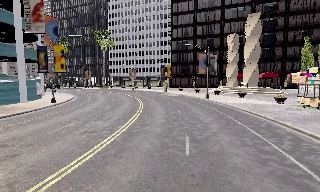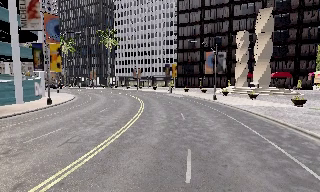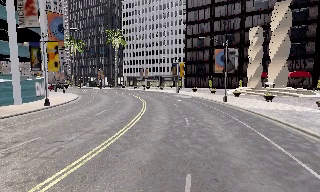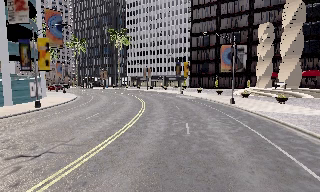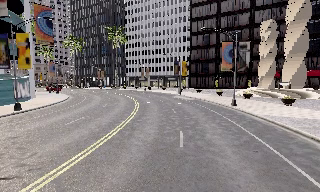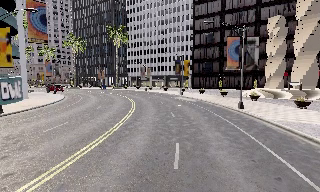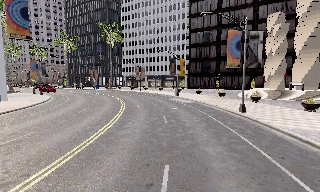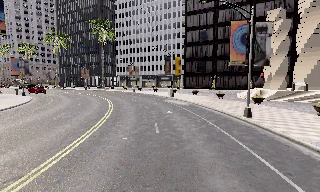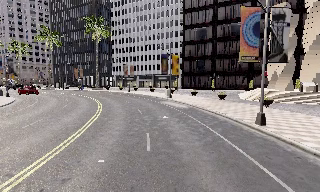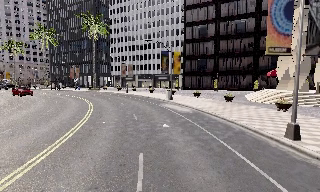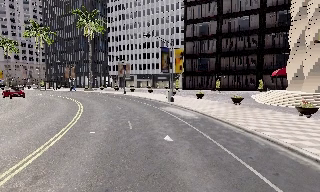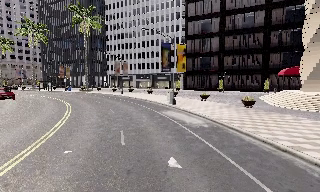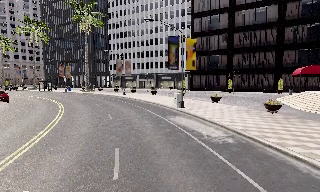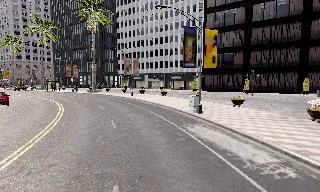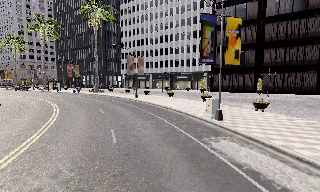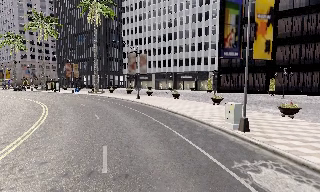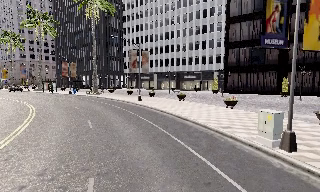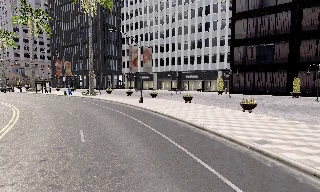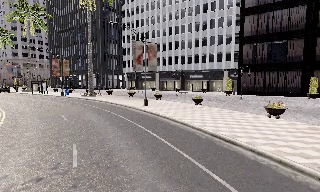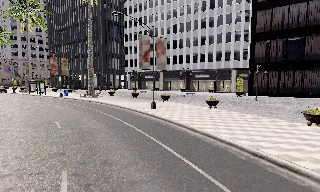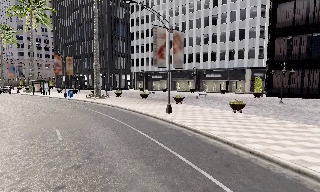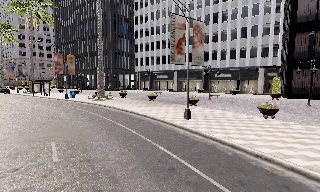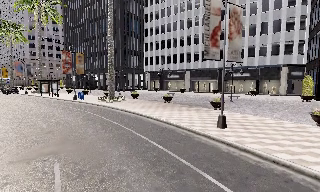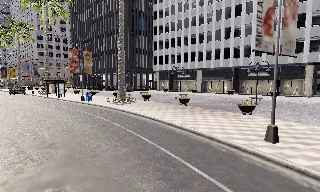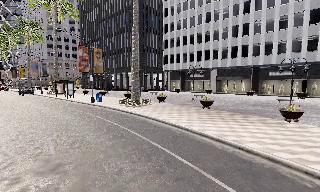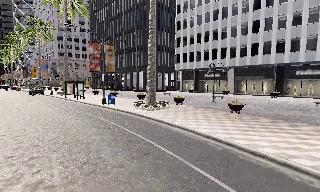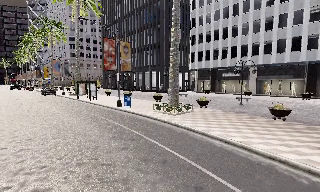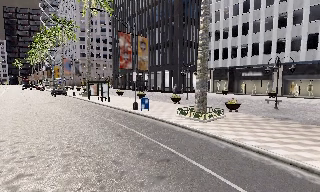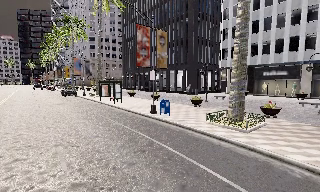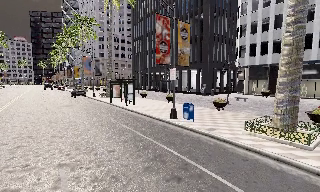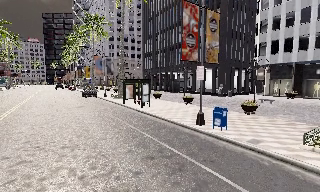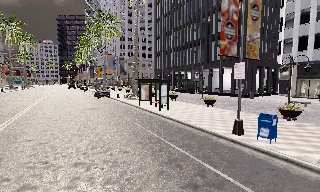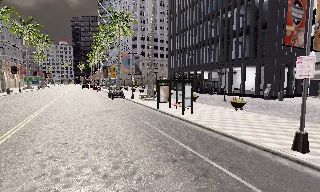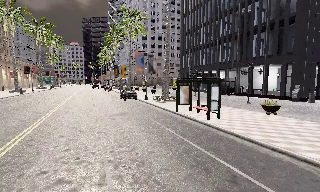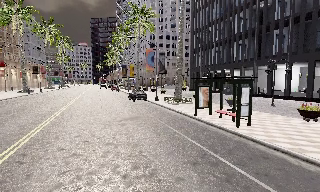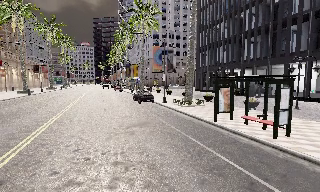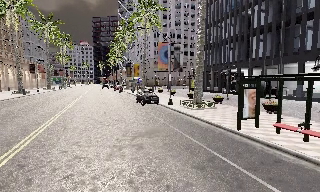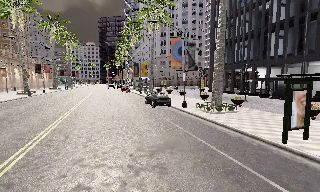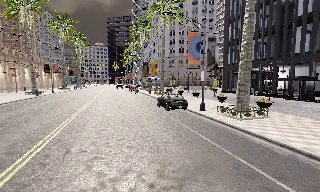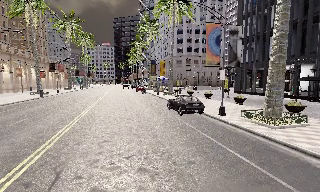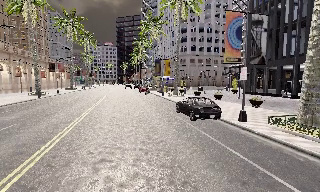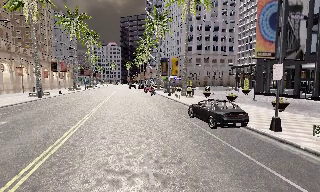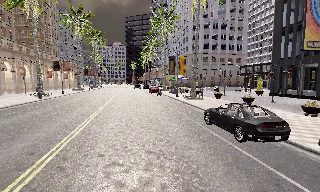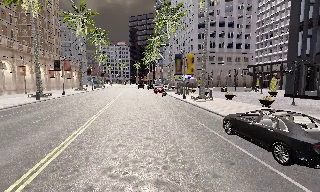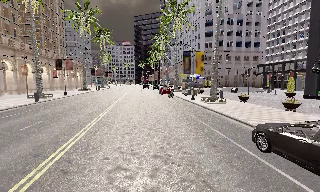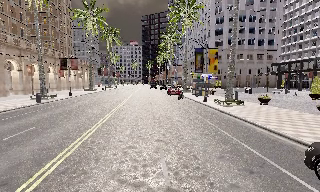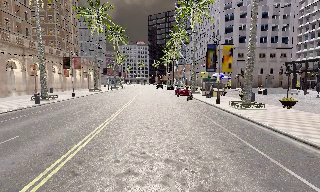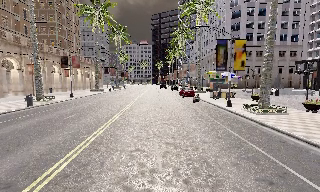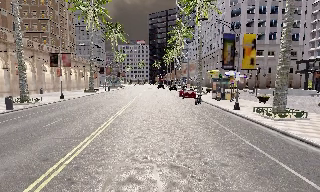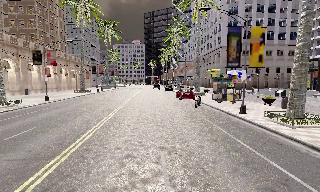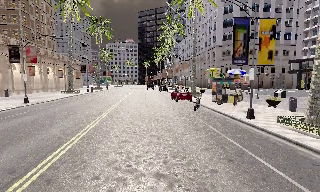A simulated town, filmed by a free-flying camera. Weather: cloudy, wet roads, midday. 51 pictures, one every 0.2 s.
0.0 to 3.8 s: The scene slides to the right, as the camera pans about 10 degrees to its left. It travels forward, about 40 m, so what stands in front looms larger.
3.8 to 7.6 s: The camera pans to its left, which is counterclockwise from overhead, by about 45 degrees. It travels forward and to its left, about 40 m.
7.6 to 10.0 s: The scene slides to the right, as the camera pans about 10 degrees to its left. It travels forward, about 20 m, so what stands in front looms larger.
The film runs forward here.
